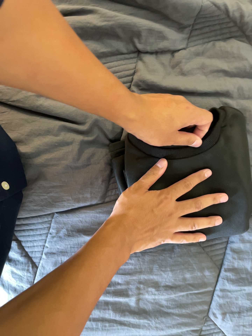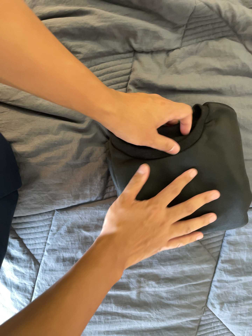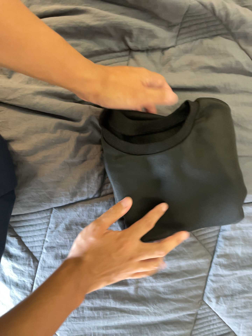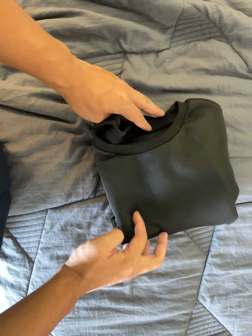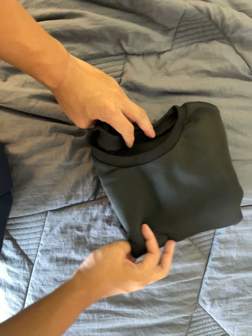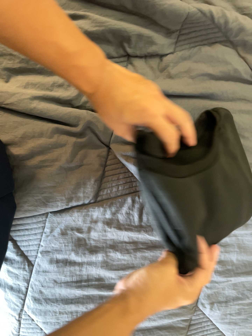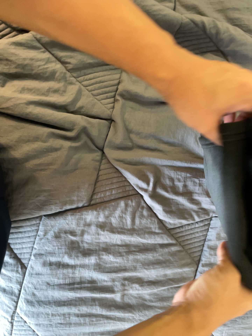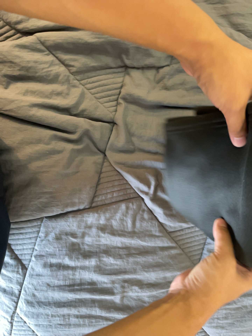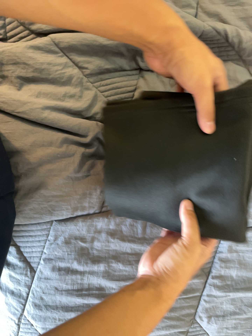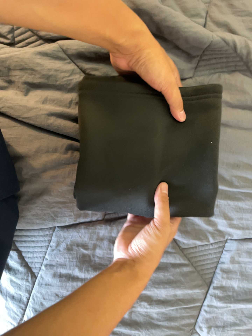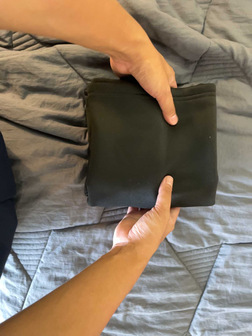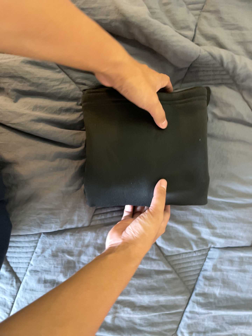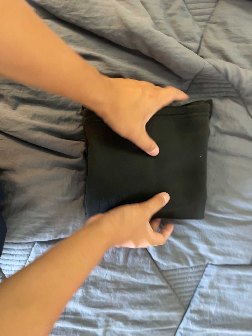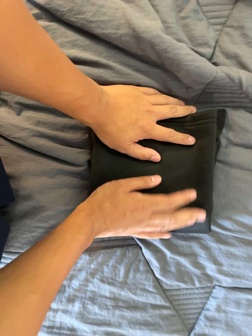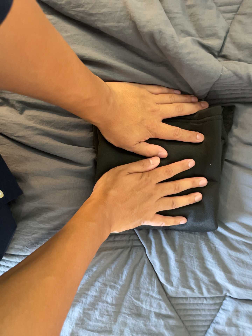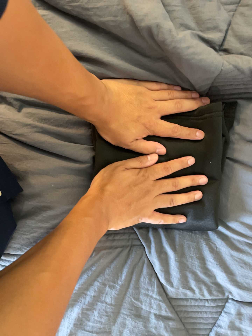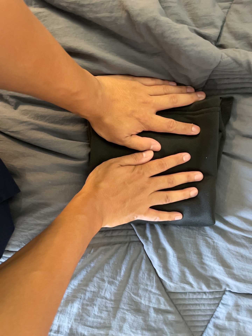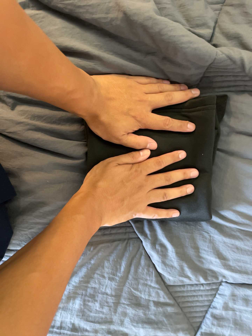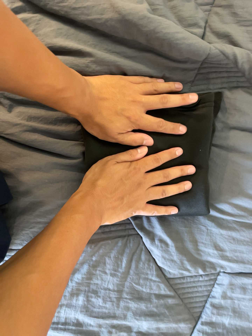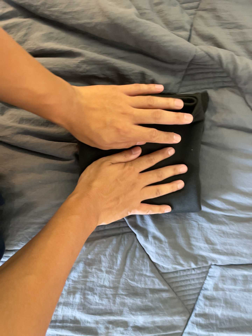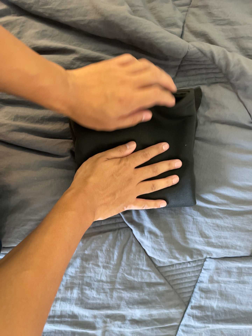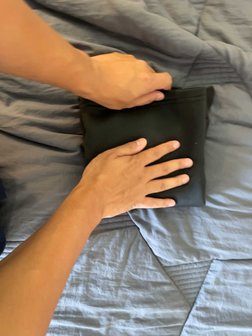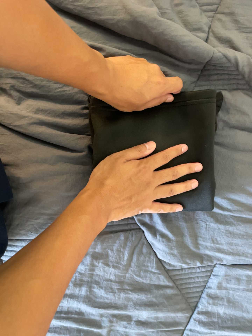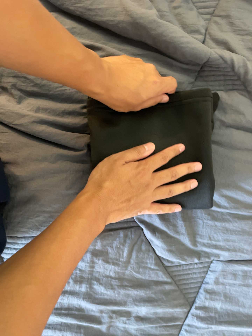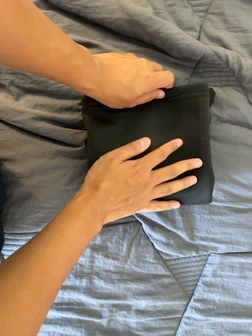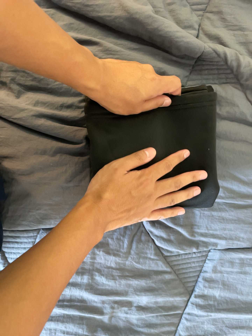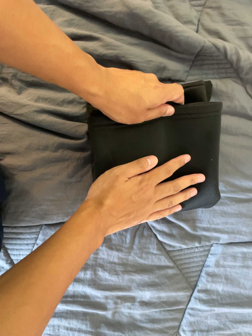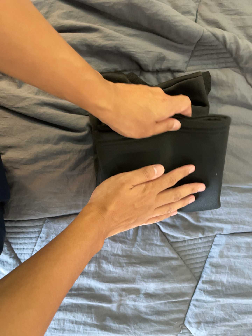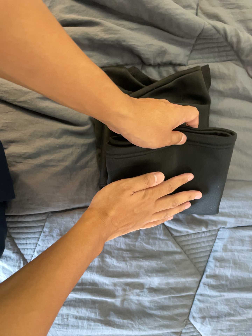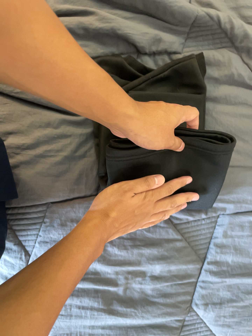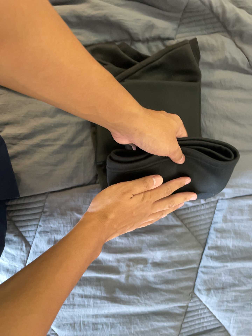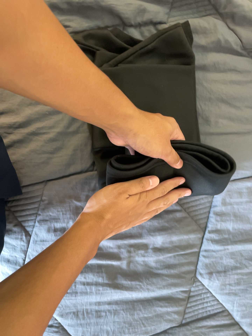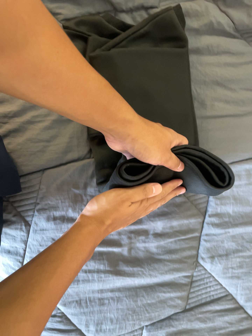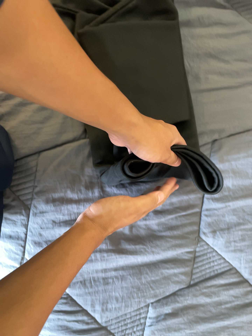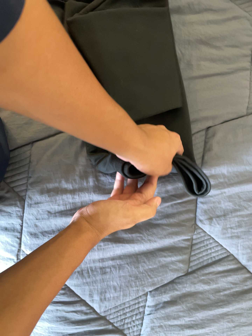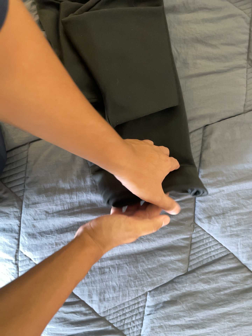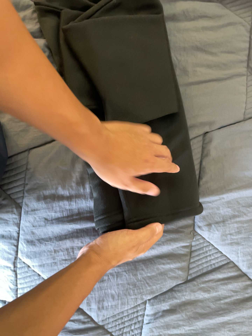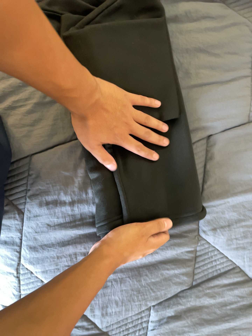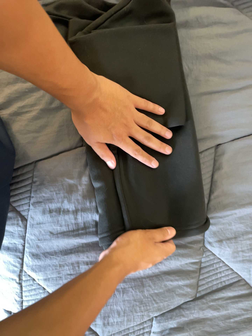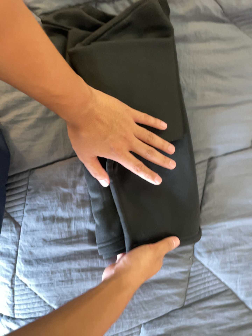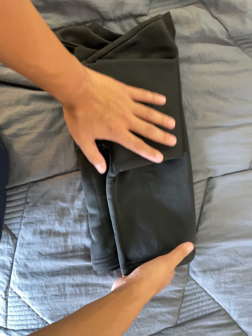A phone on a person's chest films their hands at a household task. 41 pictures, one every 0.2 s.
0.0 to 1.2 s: The camera shifts only a little, or ends up much as it began.
1.2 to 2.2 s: The camera travels toward the top of its view, about 5 cm, so close, fixed things drift downward.
2.2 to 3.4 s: The camera travels to its right and forward, about 9 cm.
3.4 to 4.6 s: The camera shifts only a little, or ends up much as it began.
4.6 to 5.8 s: The camera travels toward the bottom of its view, about 9 cm, so close, fixed things drift upward.
5.8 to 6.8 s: The camera travels toward the bottom of its view, about 12 cm, so close, fixed things drift upward. It rolls about its line of sight by about 10 degrees, and the scene rotates counterclockwise.
6.8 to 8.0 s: The camera travels toward the top of its view, about 8 cm, so close, fixed things drift downward.
The film runs backward here.
